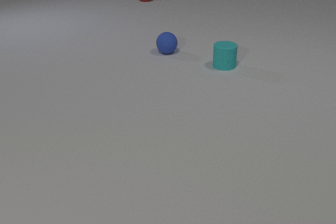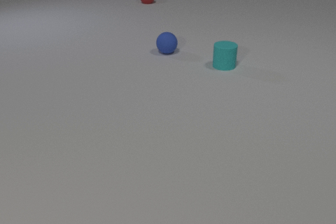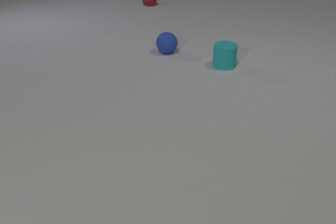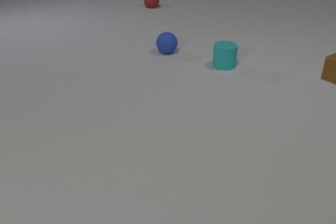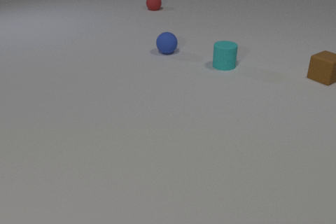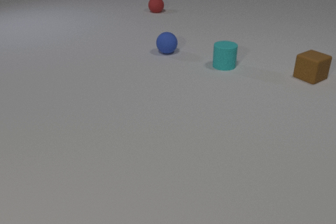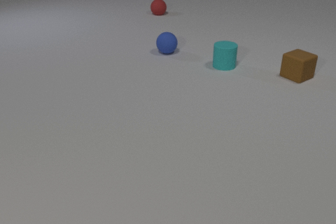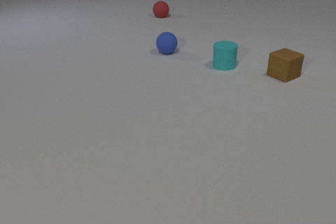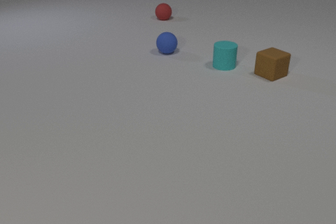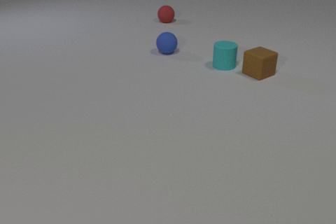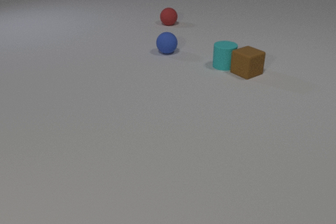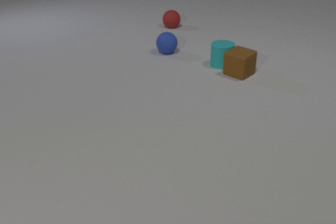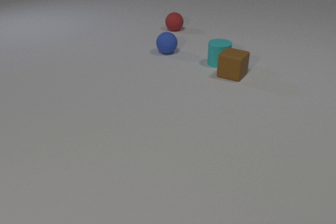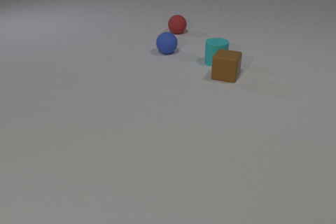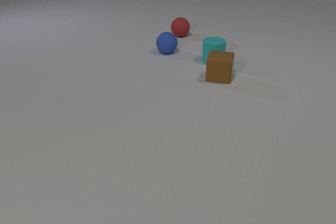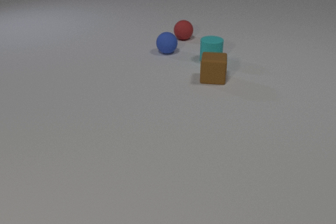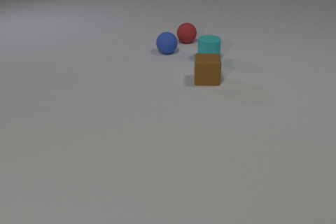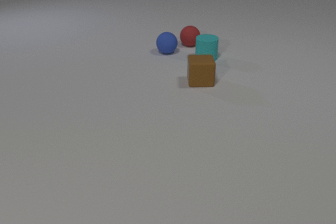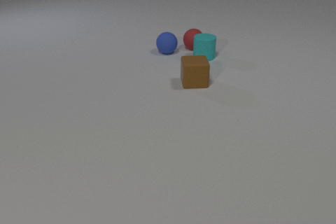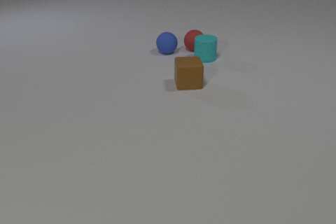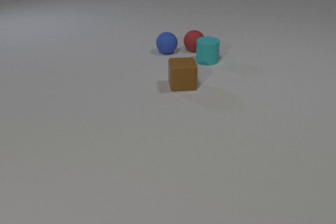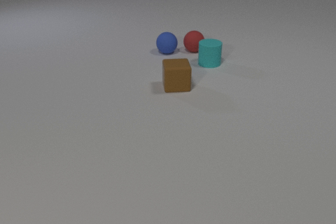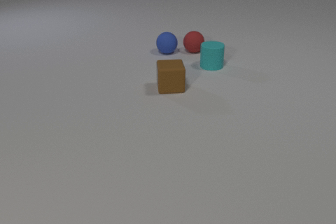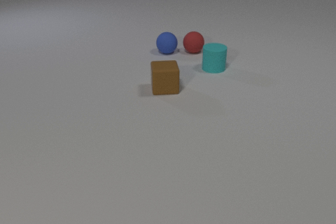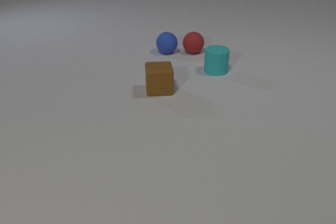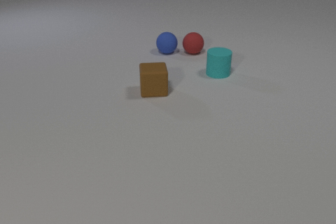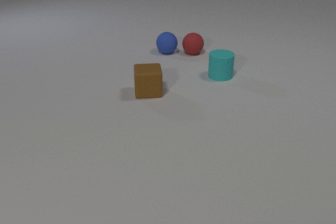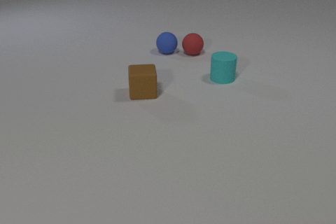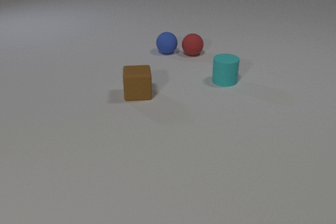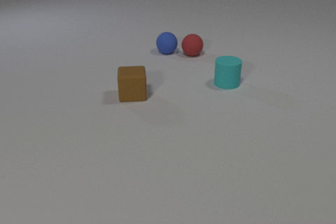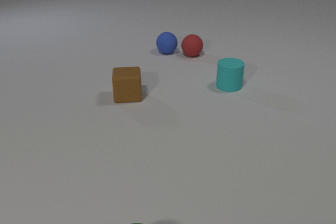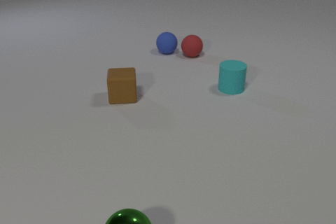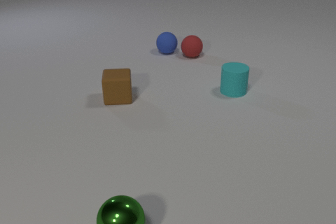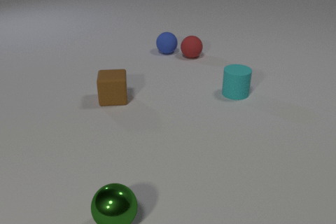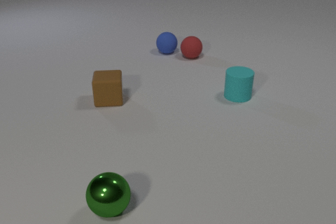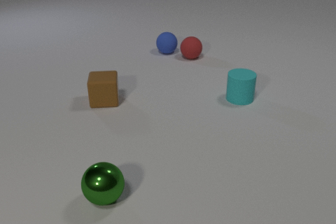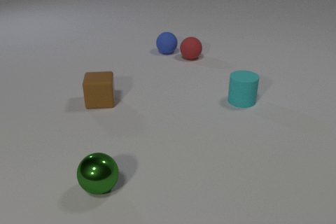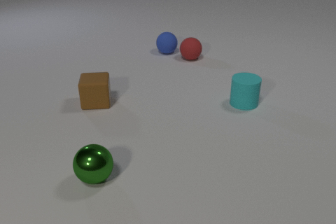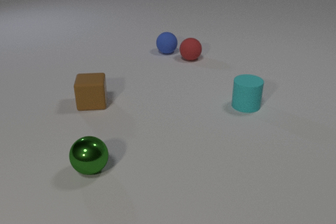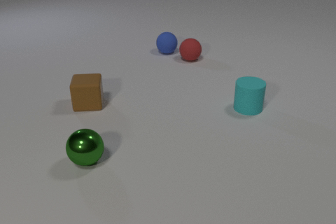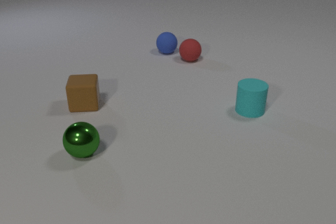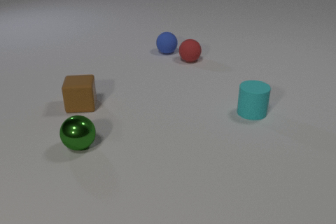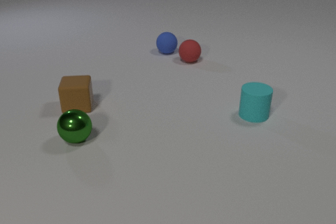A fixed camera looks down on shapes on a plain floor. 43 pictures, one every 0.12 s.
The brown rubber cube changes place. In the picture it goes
to the left.
The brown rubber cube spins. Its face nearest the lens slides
to the right.
0.00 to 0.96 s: The brown rubber cube comes in at the right edge, slides to the left. The red rubber sphere rolls toward the camera.
0.96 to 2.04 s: The brown rubber cube slides to the left and toward the camera, spins so that its near face slides to the right, counterclockwise seen from above. The cyan rubber cylinder slides away from the camera and to the left. The red rubber sphere rolls toward the camera. The brown rubber cube and the cyan rubber cylinder collide.
2.04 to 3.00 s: The brown rubber cube slides to the left and toward the camera. The cyan rubber cylinder slides toward the camera. The red rubber sphere rolls toward the camera. The cyan rubber cylinder and the red rubber sphere collide.
3.00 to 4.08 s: The brown rubber cube slides to the left. The cyan rubber cylinder slides toward the camera and to the right. The red rubber sphere rolls toward the camera. The green metal sphere comes in at the bottom edge, rolls away from the camera.
4.08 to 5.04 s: The brown rubber cube slides to the left. The cyan rubber cylinder slides toward the camera and to the right. The red rubber sphere rolls toward the camera. The green metal sphere rolls away from the camera.
Are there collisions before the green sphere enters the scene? yes.
How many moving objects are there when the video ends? 4.
How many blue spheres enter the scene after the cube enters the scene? 0.
